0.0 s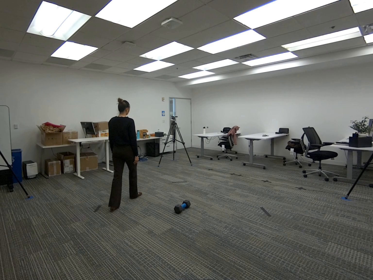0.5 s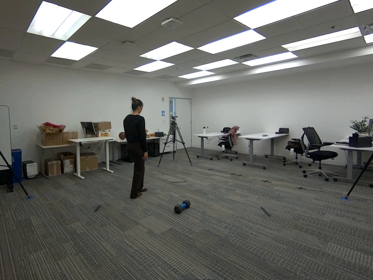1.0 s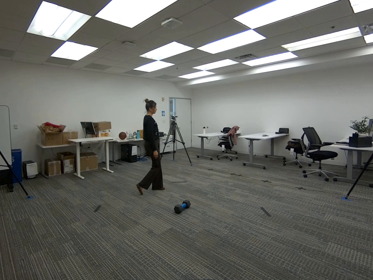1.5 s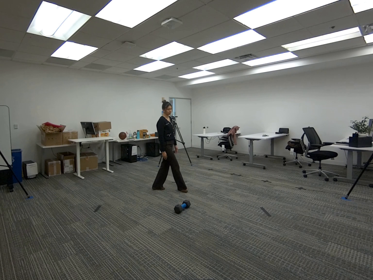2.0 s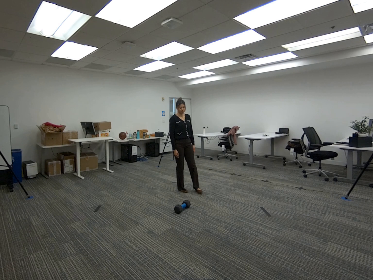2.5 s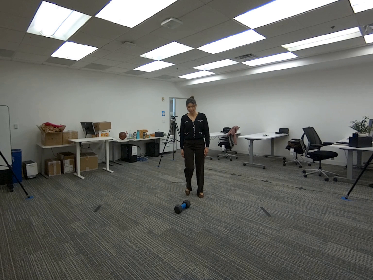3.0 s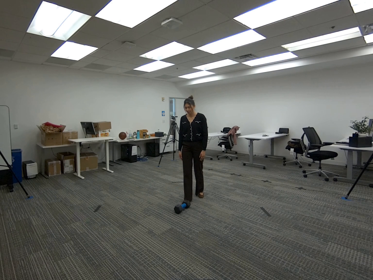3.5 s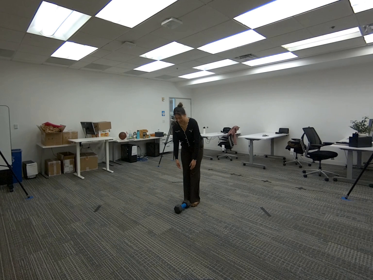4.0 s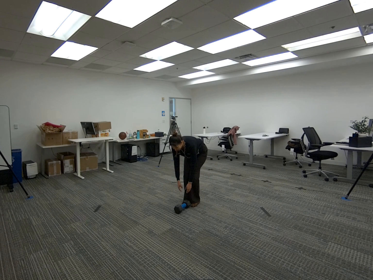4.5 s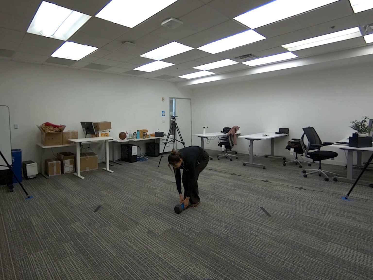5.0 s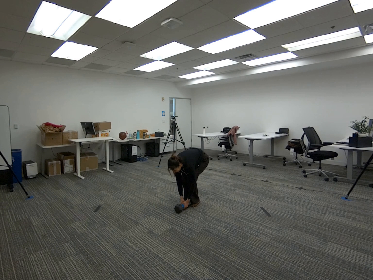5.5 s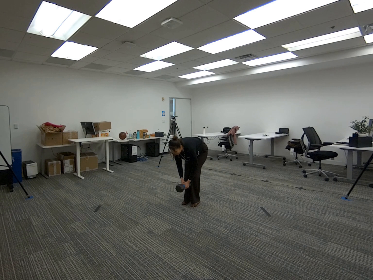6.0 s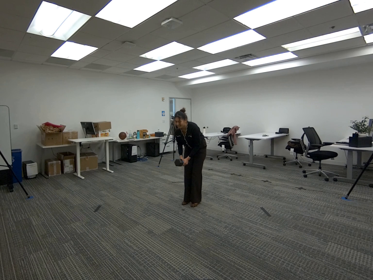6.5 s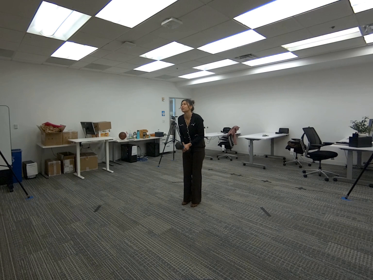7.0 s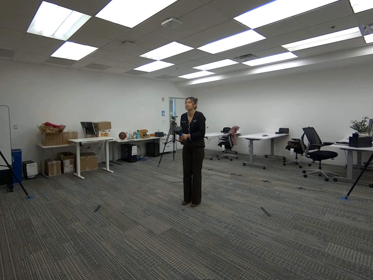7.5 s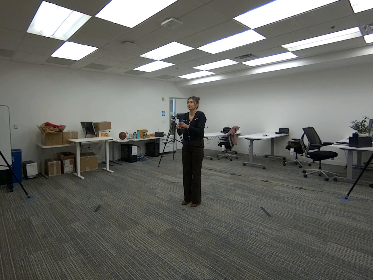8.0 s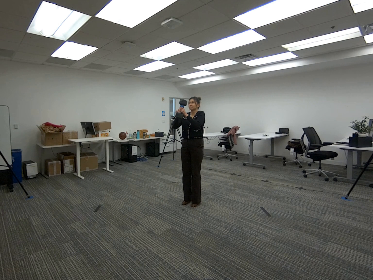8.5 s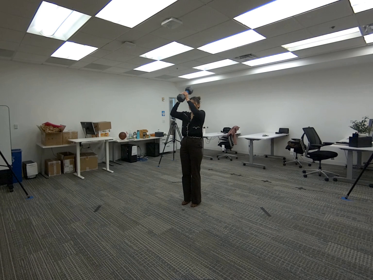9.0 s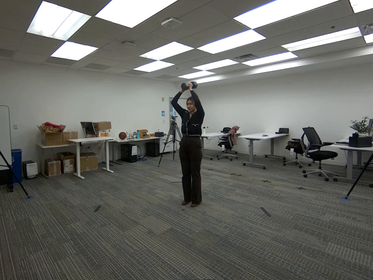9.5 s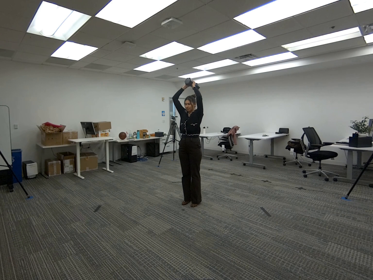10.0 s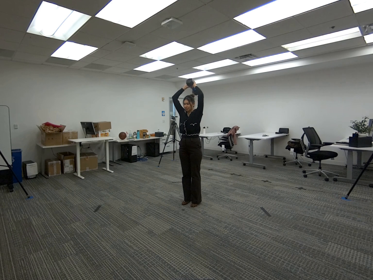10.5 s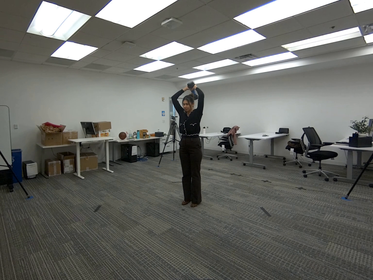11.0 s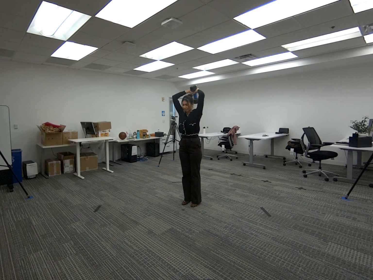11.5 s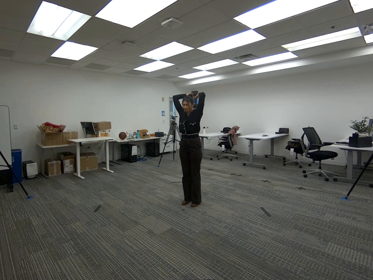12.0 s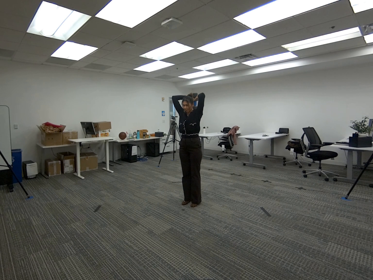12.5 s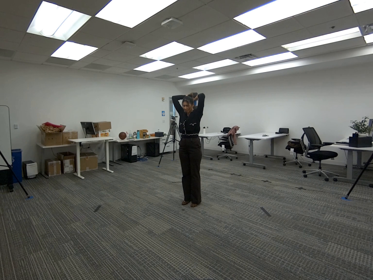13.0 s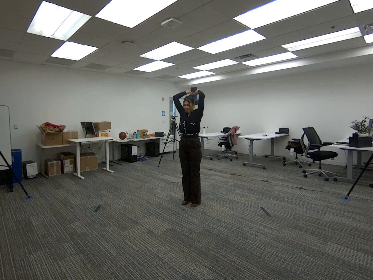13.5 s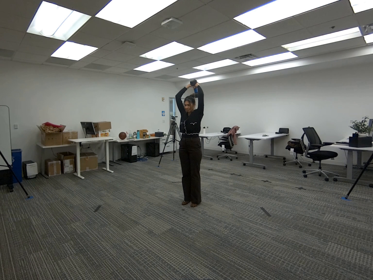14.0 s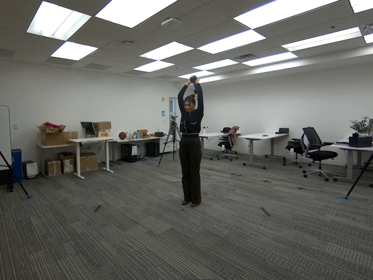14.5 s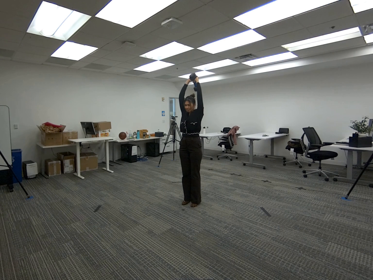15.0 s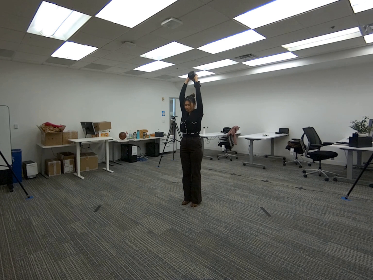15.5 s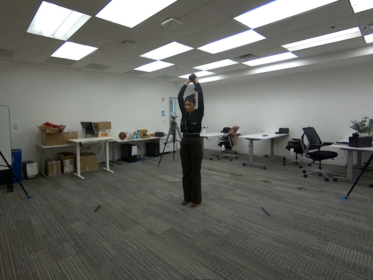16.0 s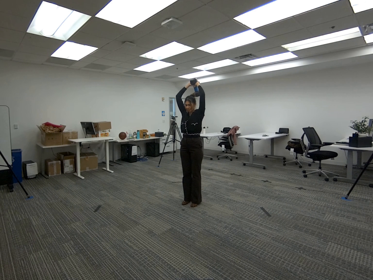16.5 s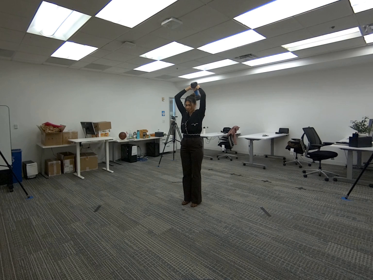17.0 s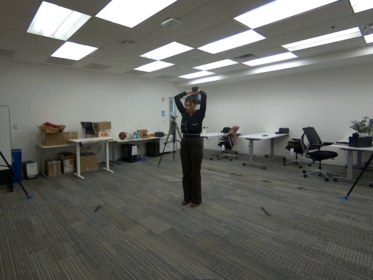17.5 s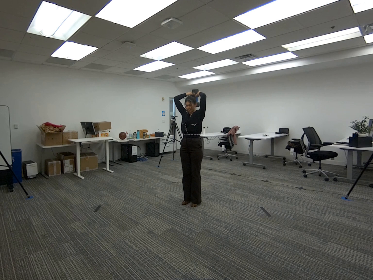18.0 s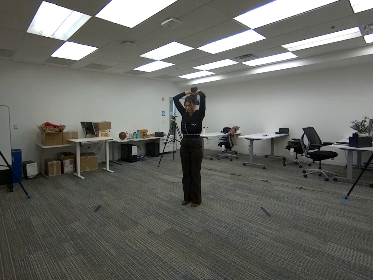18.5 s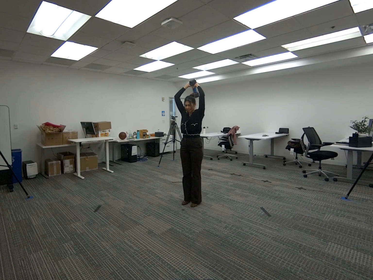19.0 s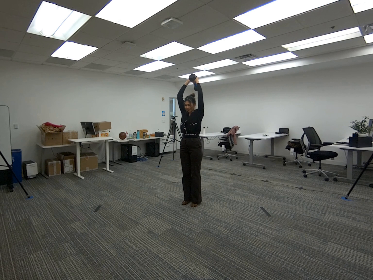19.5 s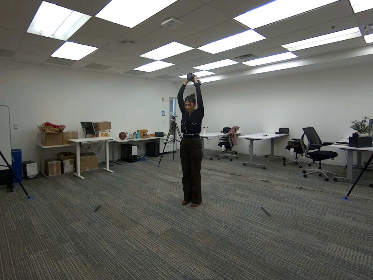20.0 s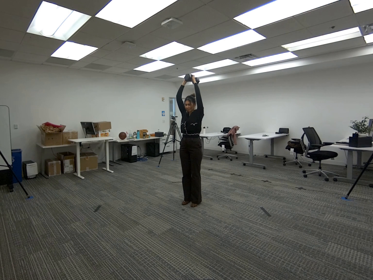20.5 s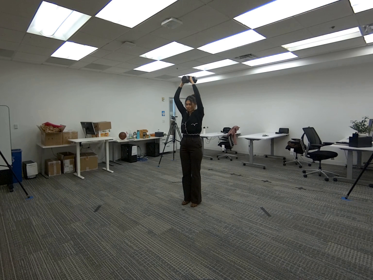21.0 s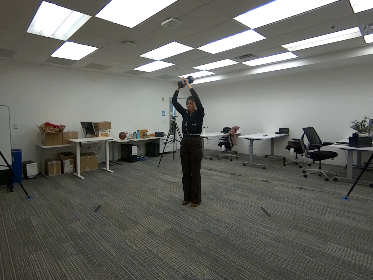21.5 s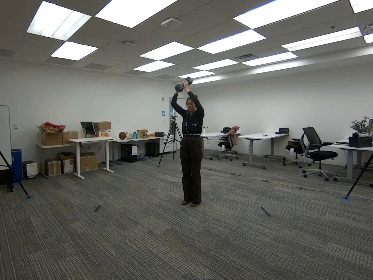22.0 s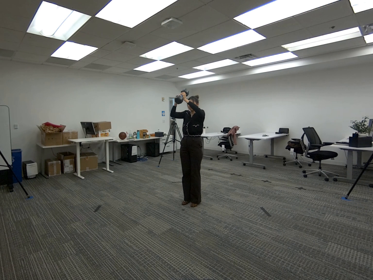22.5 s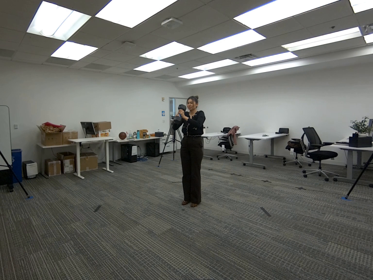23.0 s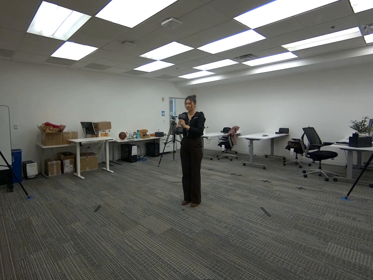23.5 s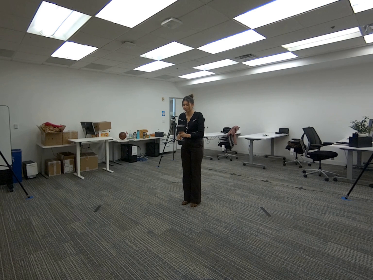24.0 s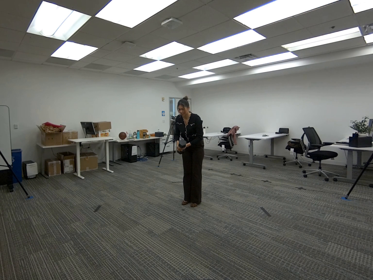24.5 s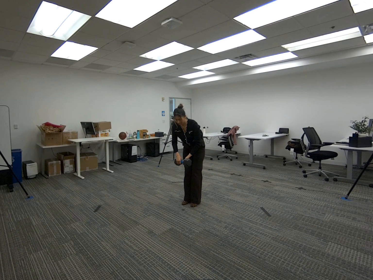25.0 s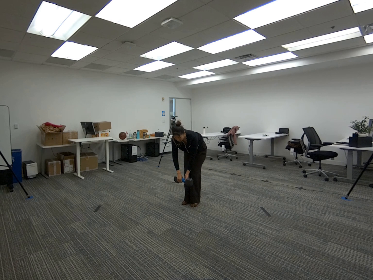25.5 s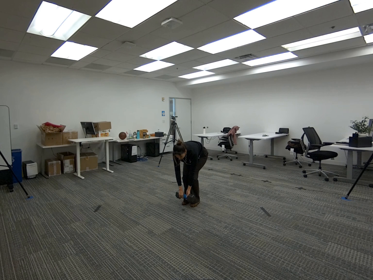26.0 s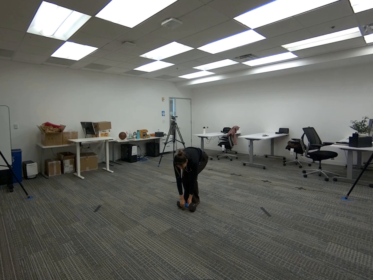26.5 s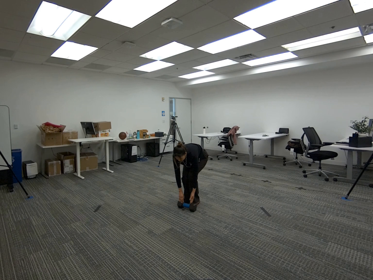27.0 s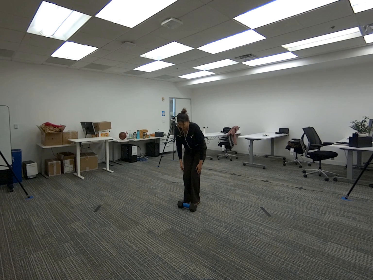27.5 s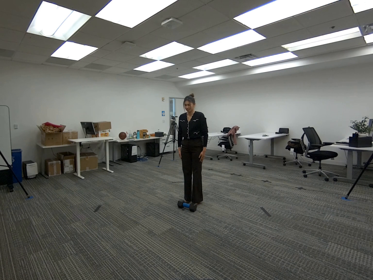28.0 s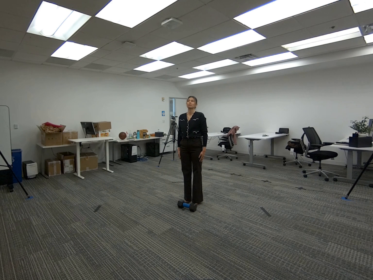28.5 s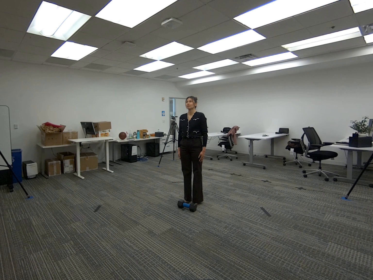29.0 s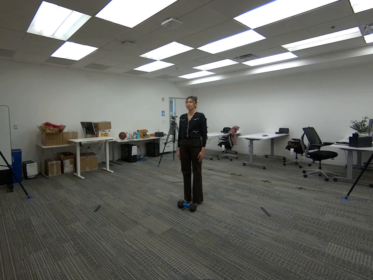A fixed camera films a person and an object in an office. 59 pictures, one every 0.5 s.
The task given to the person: Pick up the dumbbell with both hands and lift it overhead, elbows close to your head. Lower it behind your head, then extend elbows to raise it back up. Repeat until finished, then place the dumbbell on the ground.
